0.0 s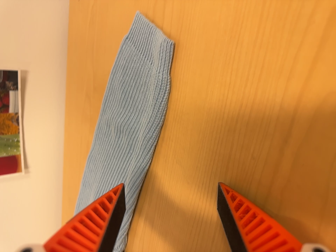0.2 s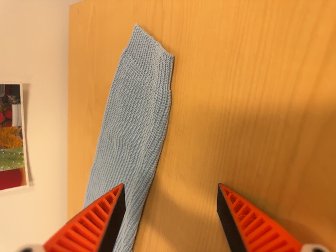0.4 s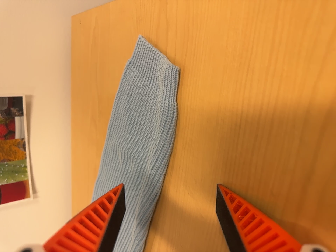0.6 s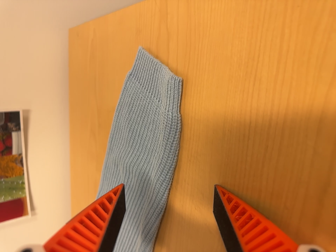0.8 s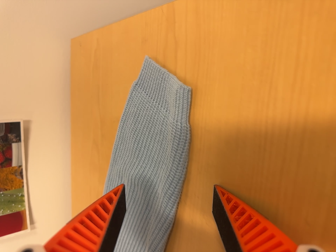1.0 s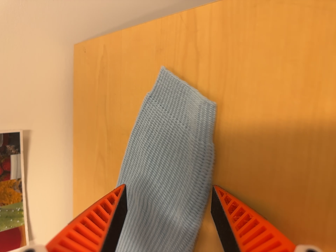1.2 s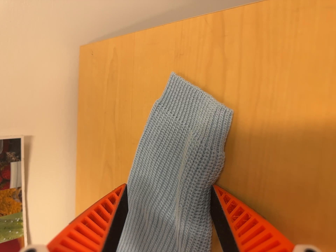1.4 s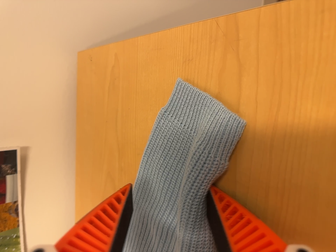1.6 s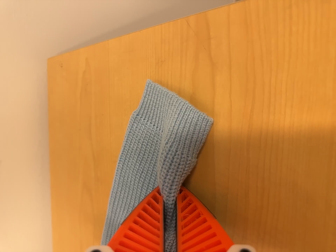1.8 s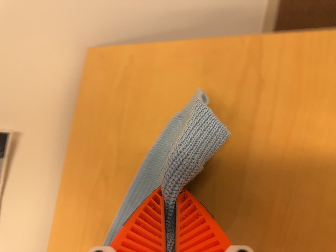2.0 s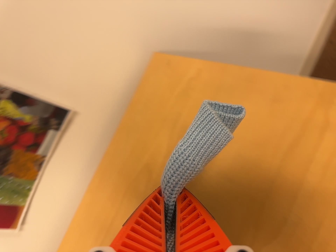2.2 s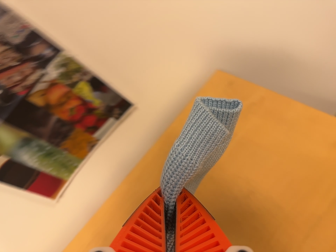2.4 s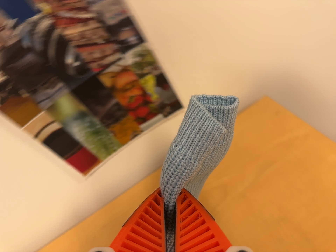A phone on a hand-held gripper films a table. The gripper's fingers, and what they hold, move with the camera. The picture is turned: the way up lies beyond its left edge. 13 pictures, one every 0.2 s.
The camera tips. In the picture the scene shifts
downward.
0.0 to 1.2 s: The camera travels forward, to its left and toward the top of its view, about 10 cm, so what stands in front looms larger.
1.2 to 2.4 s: The camera travels to its left, about 26 cm, so close, fixed things drift to the right. Its aim tips toward the top of its view by about 10 degrees, and the scene shifts downward. It rolls about its line of sight by about 50 degrees, and the scene rotates clockwise.
The film runs forward here.
